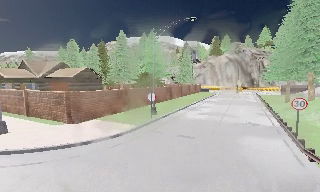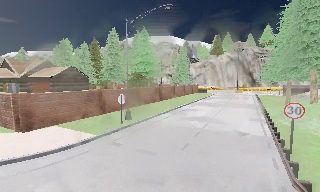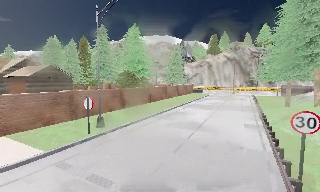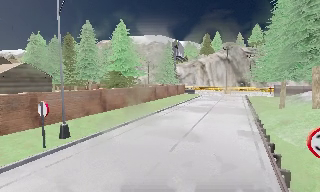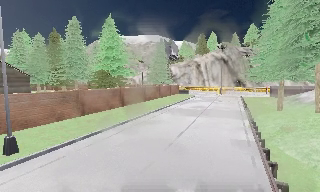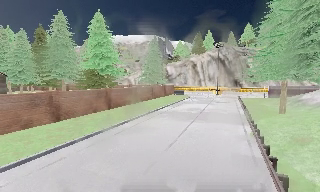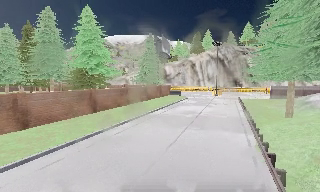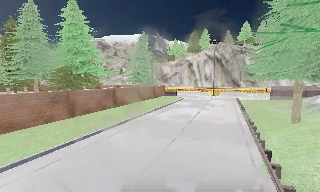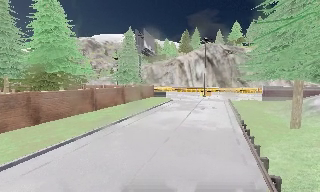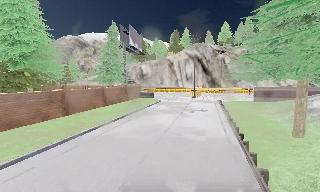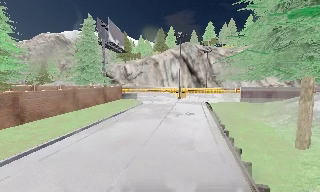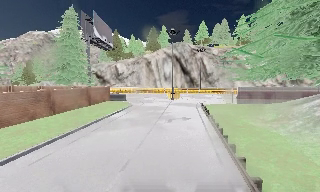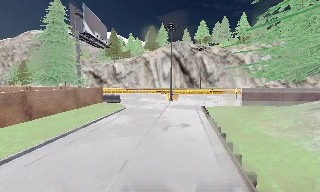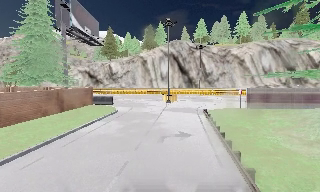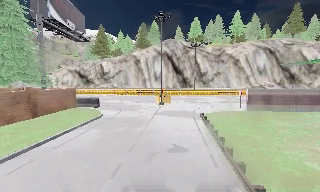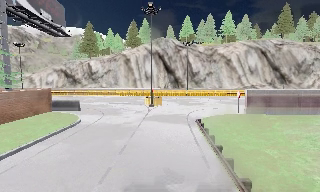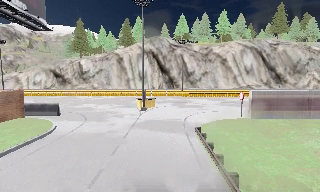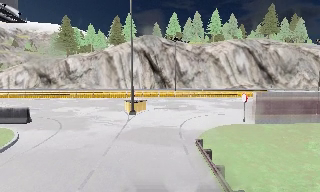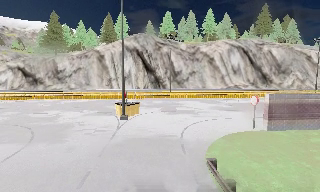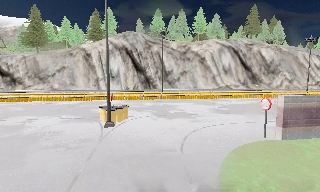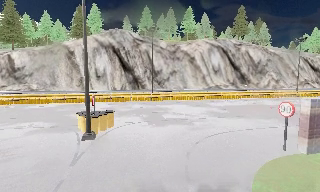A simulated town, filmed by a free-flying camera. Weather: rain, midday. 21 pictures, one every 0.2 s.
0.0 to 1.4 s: The camera travels forward and to its right, about 15 m, so what stands in front looms larger.
1.4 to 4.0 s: The camera pans to its right, which is clockwise from overhead, by about 35 degrees. It travels forward, about 25 m.
The film runs forward here.
